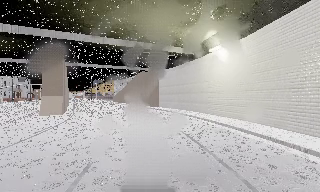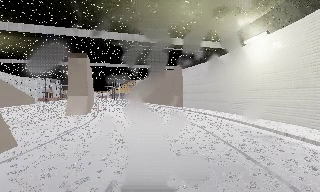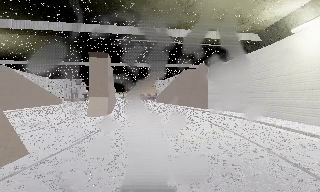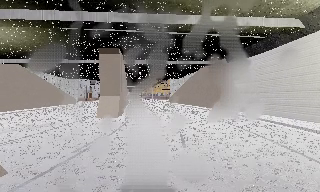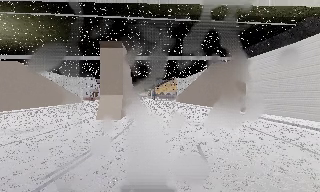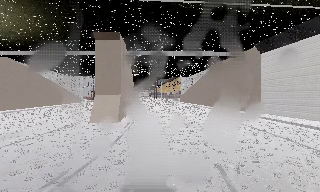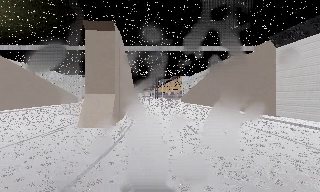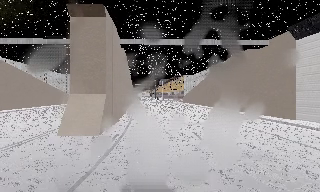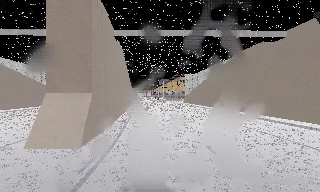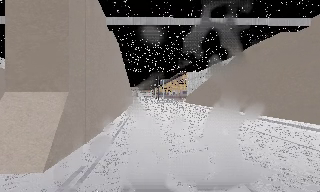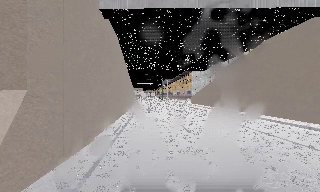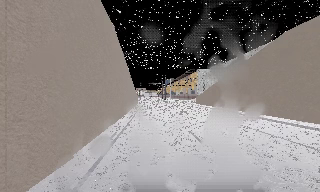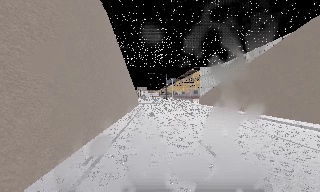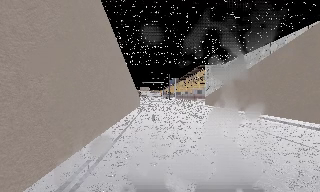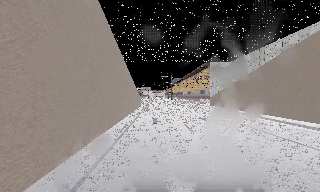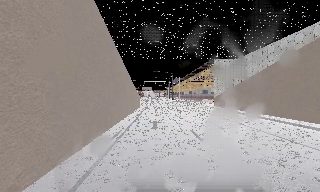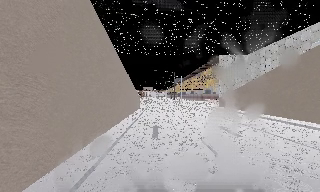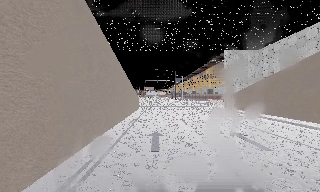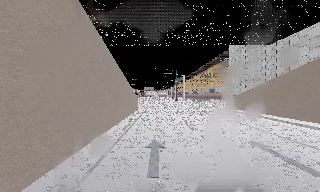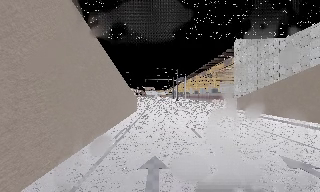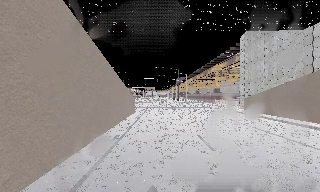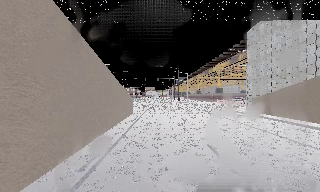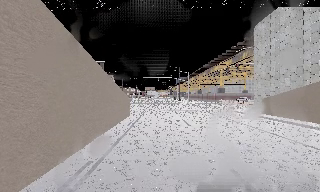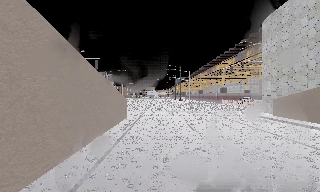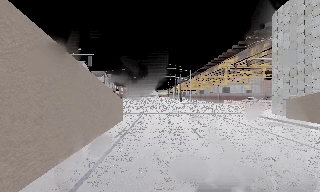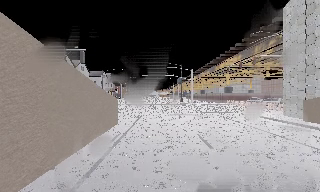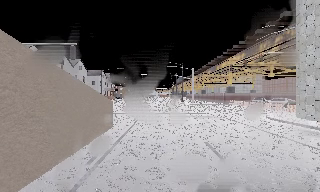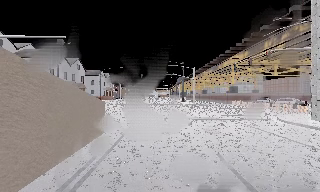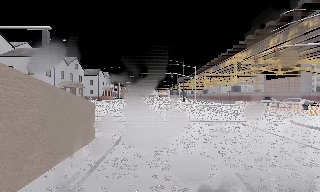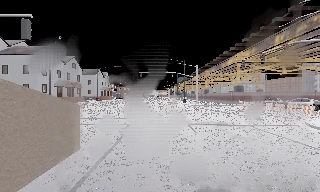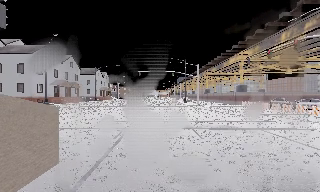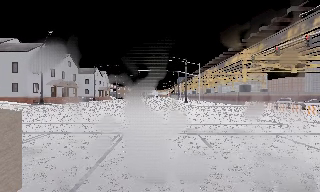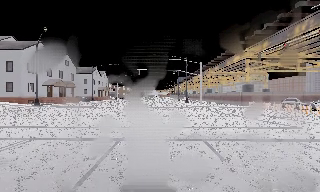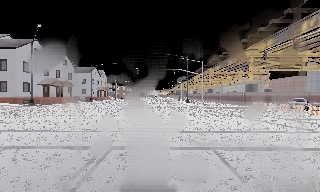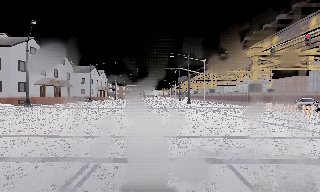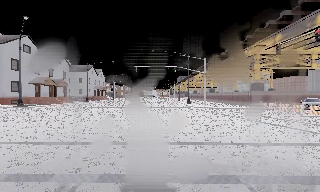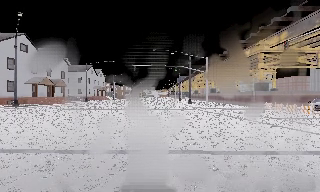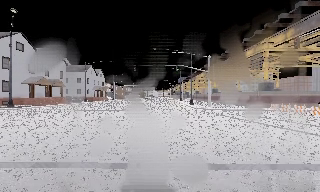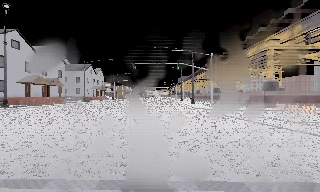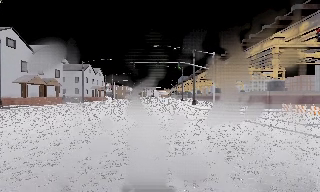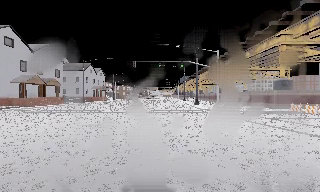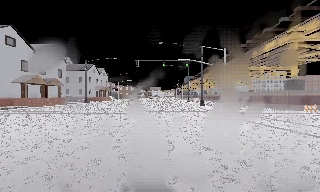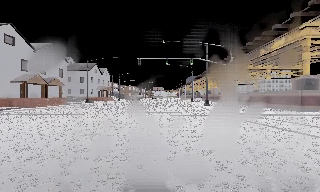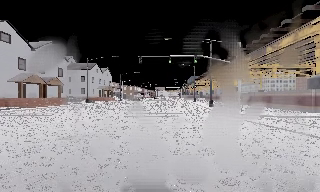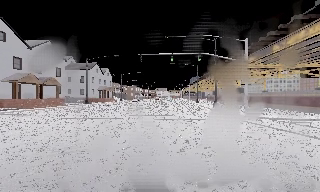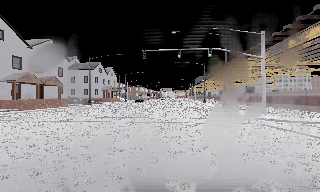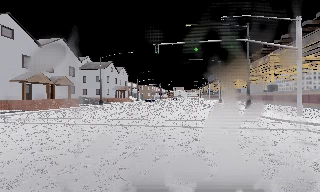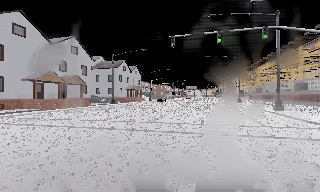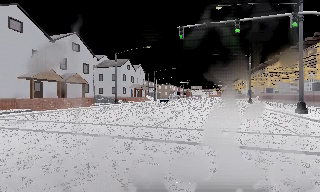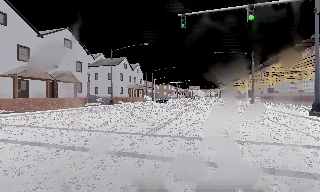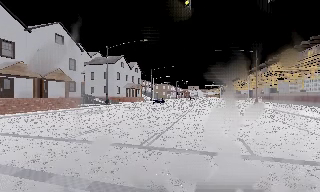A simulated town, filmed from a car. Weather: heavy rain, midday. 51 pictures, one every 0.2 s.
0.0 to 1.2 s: The scene slides to the right, as the camera pans about 20 degrees to its left. It travels forward, about 9 m, so what stands in front looms larger.
1.2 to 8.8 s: The camera swings to its left by about 10 degrees, and the scene slides to the right. It travels forward, about 50 m, so what stands in front looms larger. It loses speed.
8.8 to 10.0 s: The scene slides to the right, as the camera pans about 10 degrees to its left. It travels forward, about 10 m, so what stands in front looms larger.
The film runs forward here.
